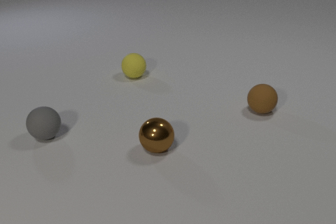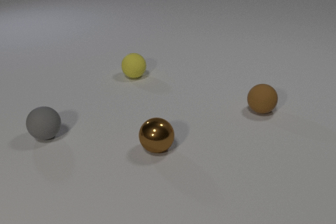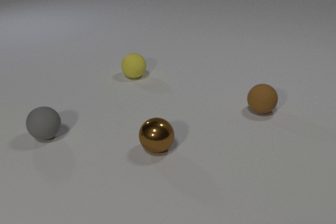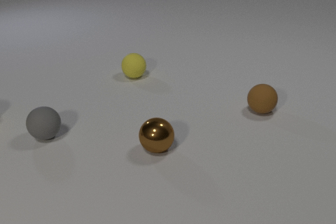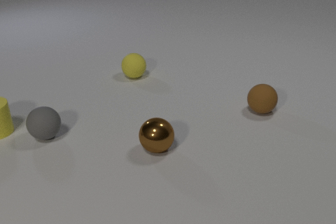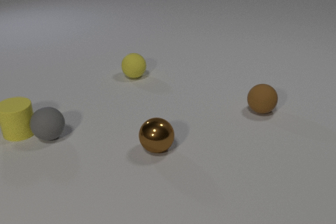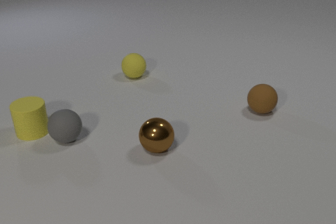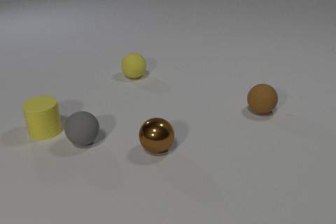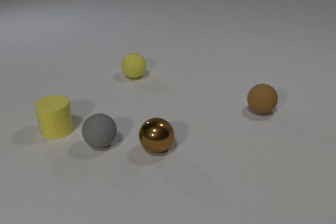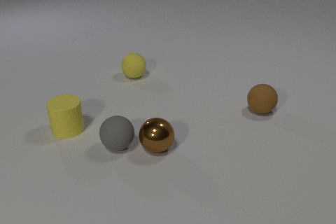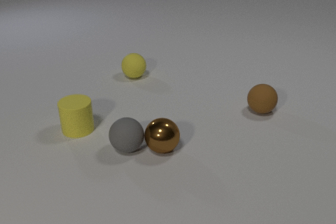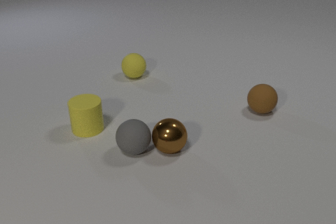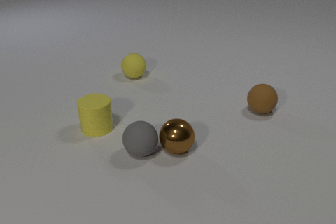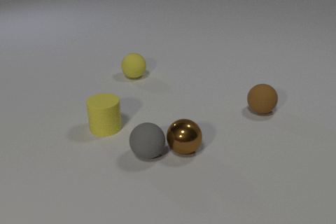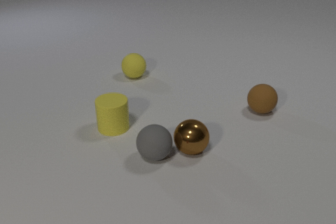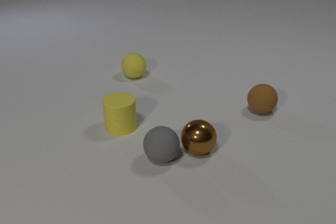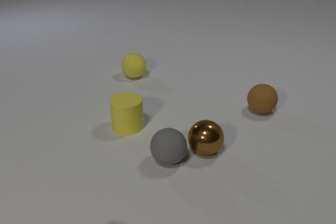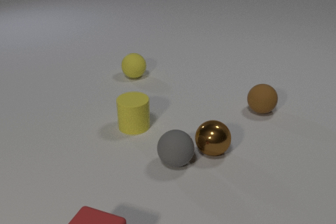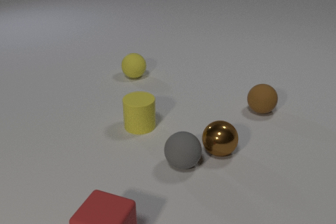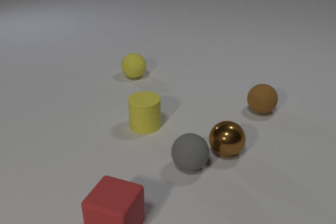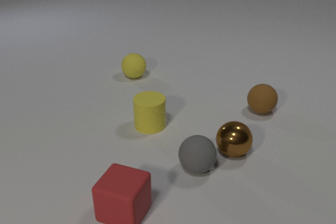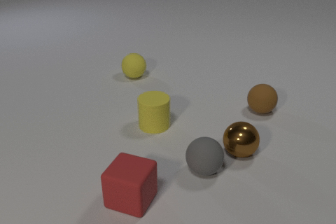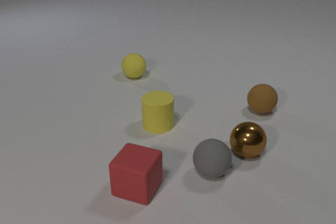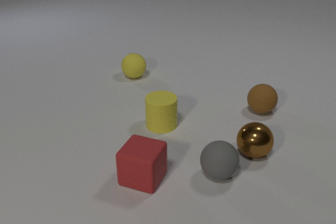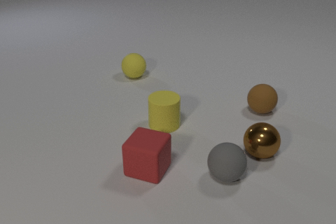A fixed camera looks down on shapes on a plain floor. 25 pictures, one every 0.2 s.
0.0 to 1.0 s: The yellow rubber cylinder comes in at the left edge, slides to the right and toward the camera. The yellow rubber cylinder and the gray rubber sphere collide.
1.0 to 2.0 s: The yellow rubber cylinder slides to the right. The gray rubber sphere rolls to the right and toward the camera. The gray rubber sphere and the brown metal sphere collide.
2.0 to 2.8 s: The yellow rubber cylinder slides to the right. The gray rubber sphere rolls to the right and toward the camera. The brown metal sphere rolls to the right.
2.8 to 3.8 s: The yellow rubber cylinder slides to the right. The gray rubber sphere rolls to the right and toward the camera. The brown metal sphere rolls to the right. The red rubber cube comes in at the bottom edge, slides away from the camera and to the right.
3.8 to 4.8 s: The yellow rubber cylinder slides to the right. The gray rubber sphere rolls to the right. The brown metal sphere rolls to the right. The red rubber cube slides away from the camera.
How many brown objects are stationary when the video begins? 2.
What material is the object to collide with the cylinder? rubber.
What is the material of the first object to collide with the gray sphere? rubber.
